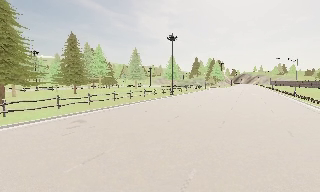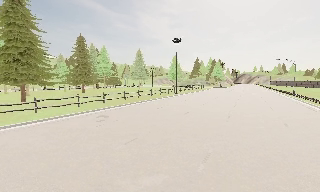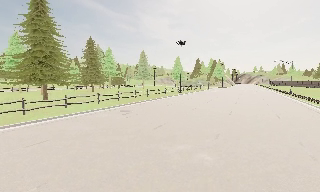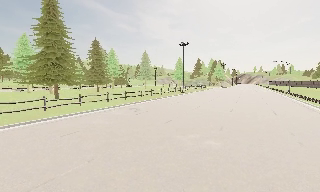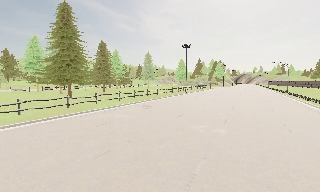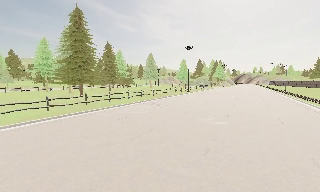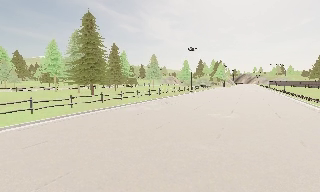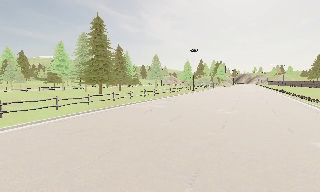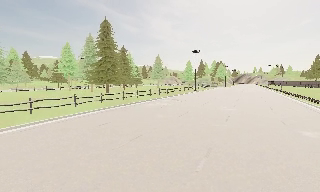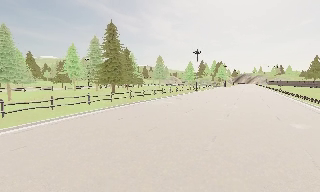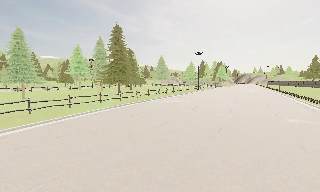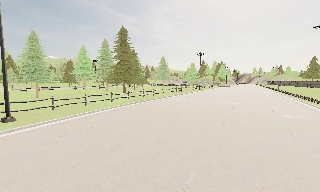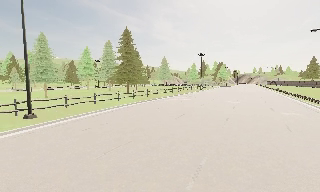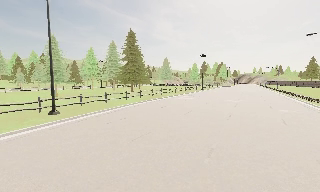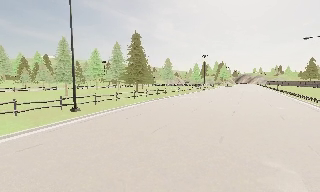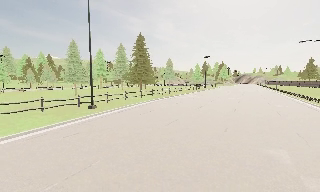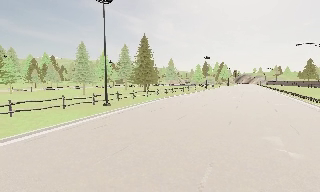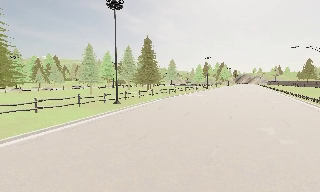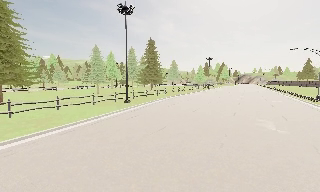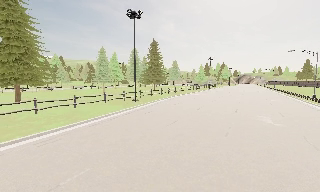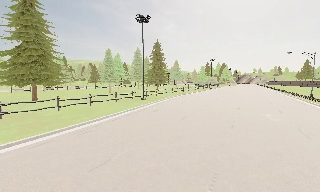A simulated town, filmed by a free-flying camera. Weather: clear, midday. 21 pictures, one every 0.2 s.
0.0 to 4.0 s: The camera travels backward and to its left, about 35 m, so what stands in front gets smaller.
The film runs backward here.
